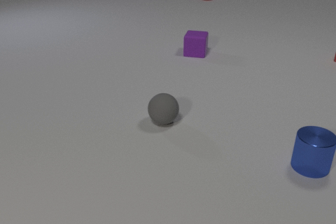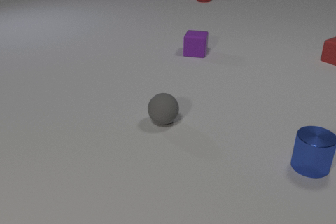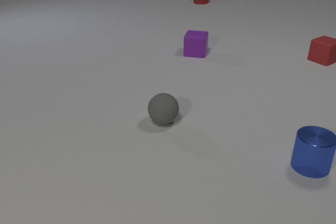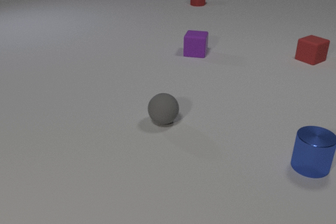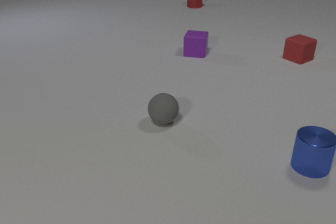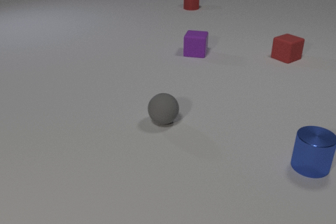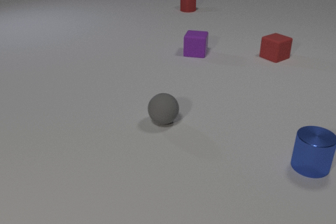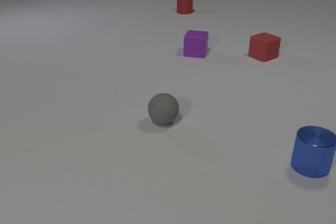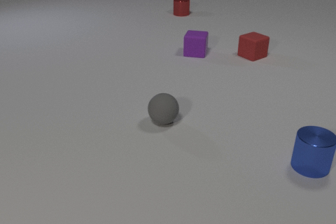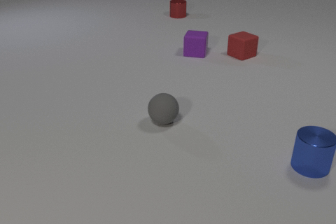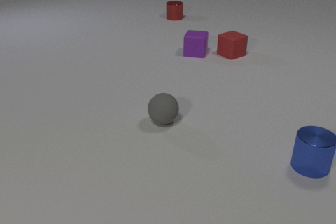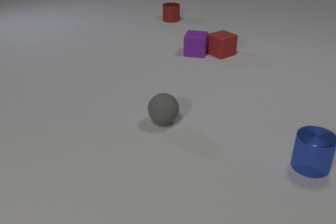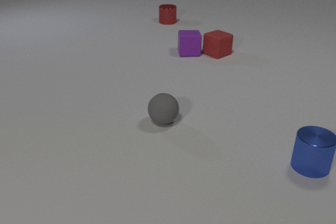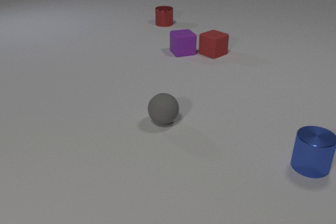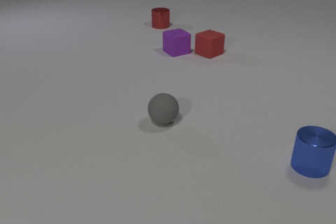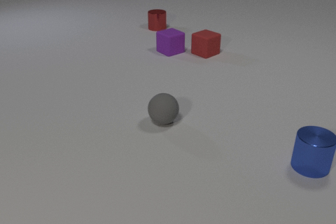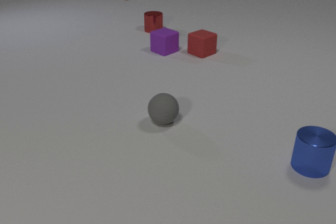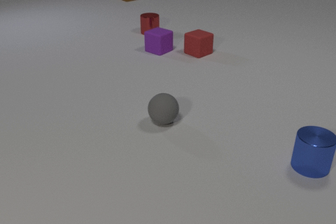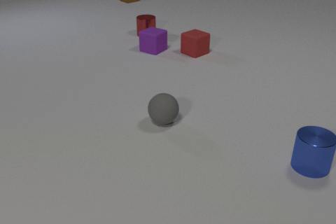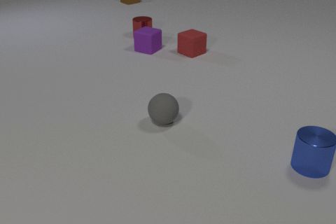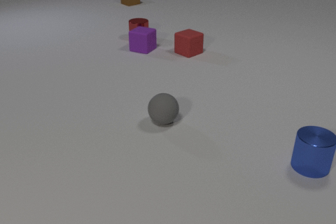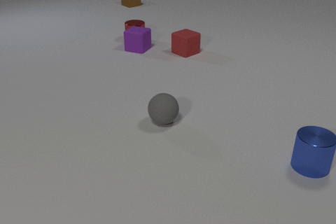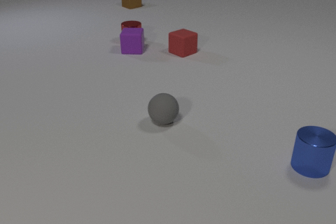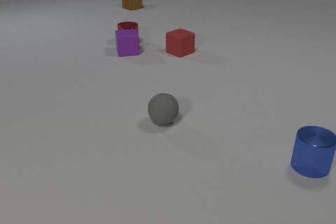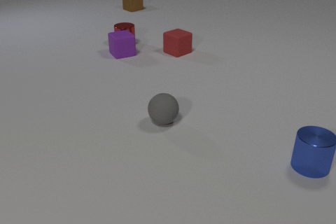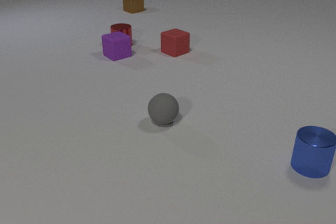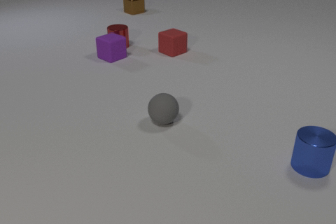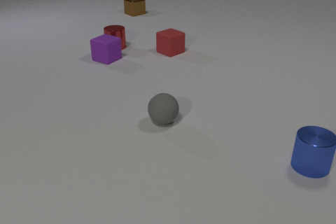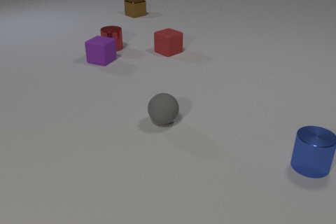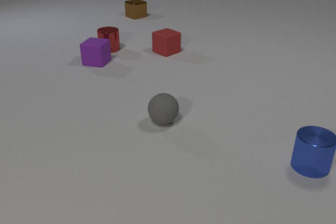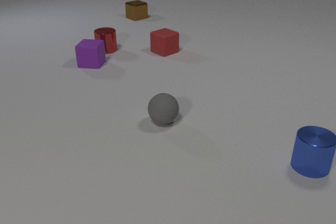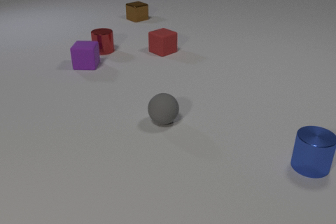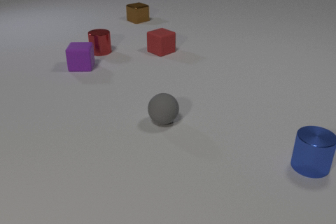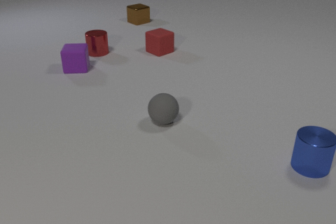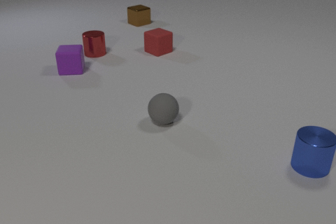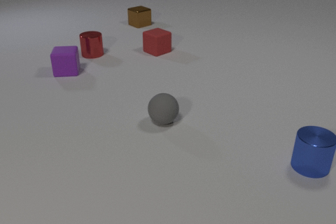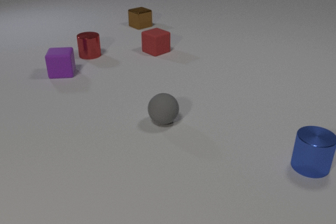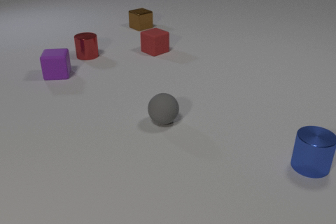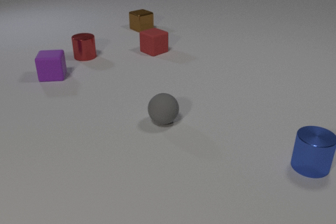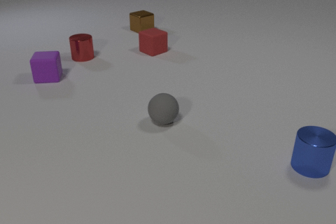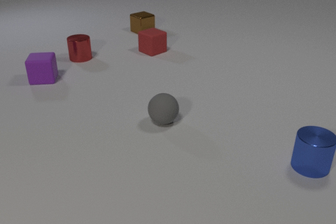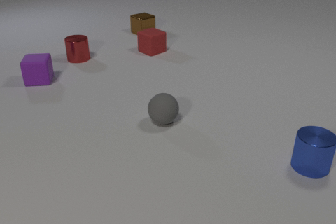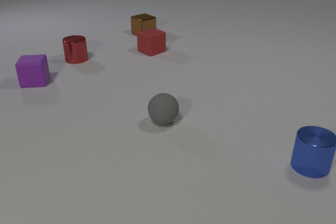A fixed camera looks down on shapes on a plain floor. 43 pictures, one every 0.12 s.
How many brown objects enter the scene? 1.
How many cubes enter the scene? 1.
What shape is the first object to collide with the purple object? cube.
0.00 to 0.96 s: The red rubber cube slides to the left. The red metal cylinder slides toward the camera and to the left.
0.96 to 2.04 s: The red rubber cube slides to the left. The purple rubber cube slides to the left, spins counterclockwise seen from above by about 60 degrees, its near face sliding to the right. The red metal cylinder slides toward the camera and to the left. The brown metal cube comes in at the top edge, slides toward the camera. The red rubber cube and the purple rubber cube collide.
2.04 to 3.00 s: The red rubber cube slides to the left. The purple rubber cube slides to the left, spins so that its near face slides to the right, counterclockwise seen from above. The red metal cylinder slides toward the camera and to the left. The brown metal cube slides toward the camera. The purple rubber cube and the red metal cylinder collide.
3.00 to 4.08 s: The red rubber cube slides to the left. The purple rubber cube slides to the left and toward the camera, spins counterclockwise seen from above by about 60 degrees, its near face sliding to the right. The red metal cylinder slides to the left and toward the camera. The brown metal cube slides toward the camera.
4.08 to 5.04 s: The red rubber cube slides to the left. The purple rubber cube slides to the left and toward the camera. The red metal cylinder slides to the left and toward the camera. The brown metal cube slides toward the camera.
